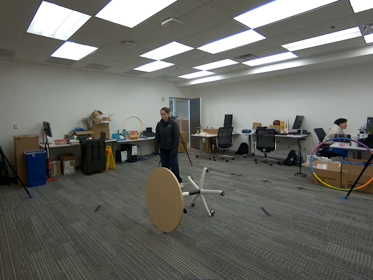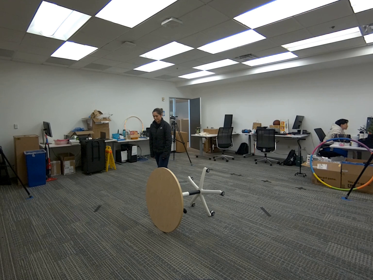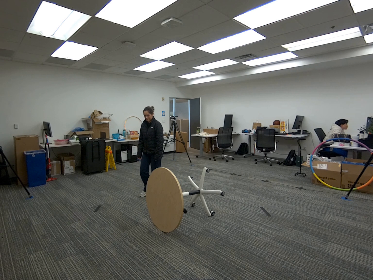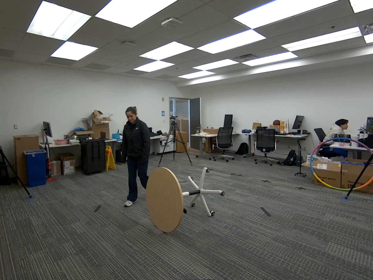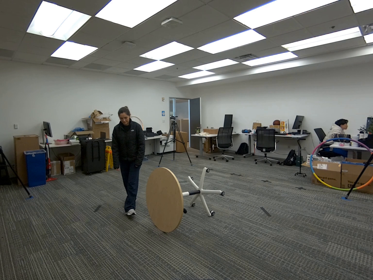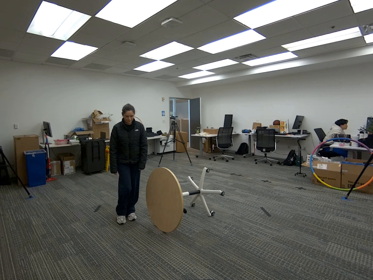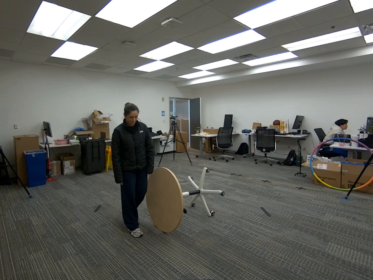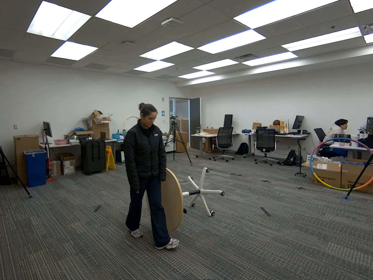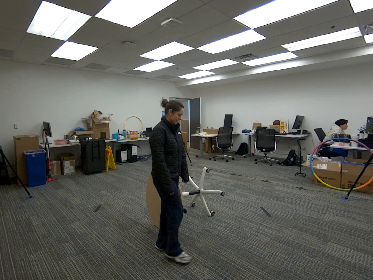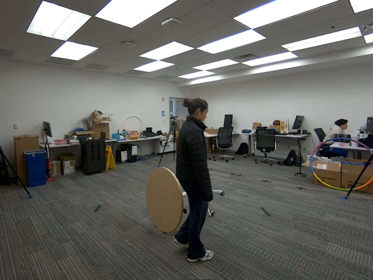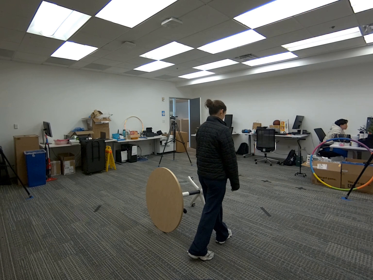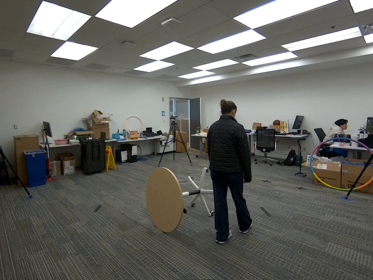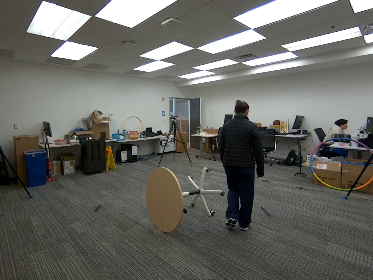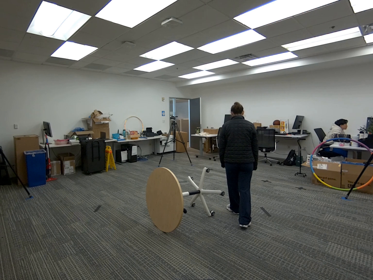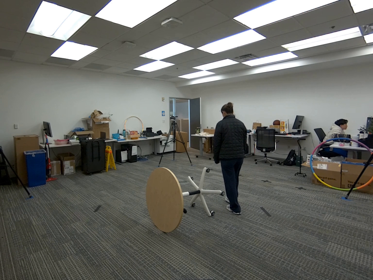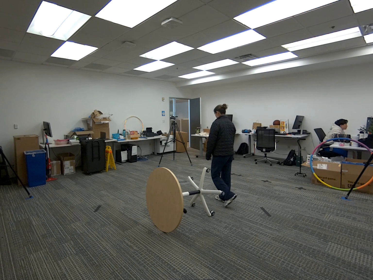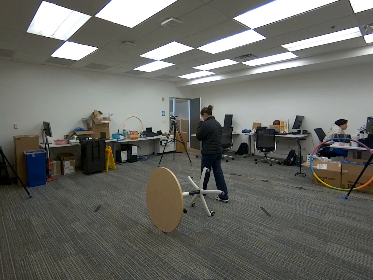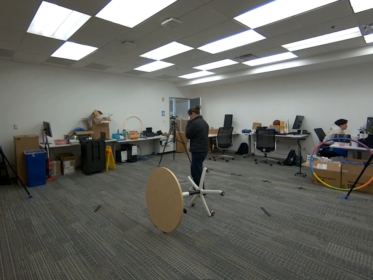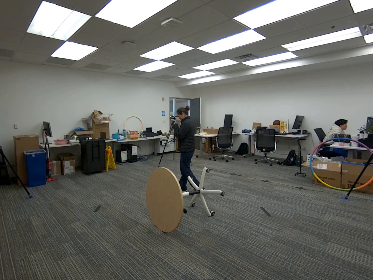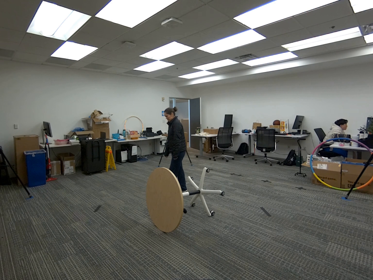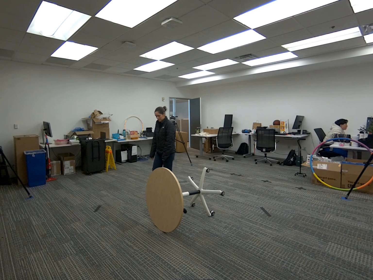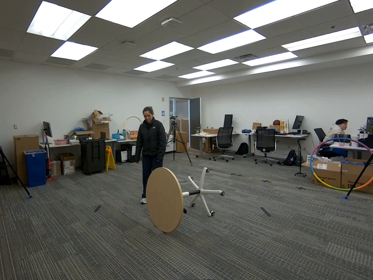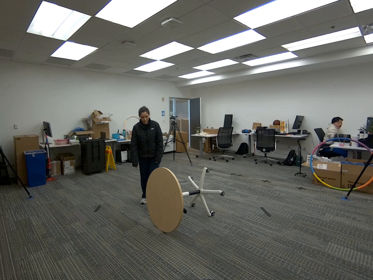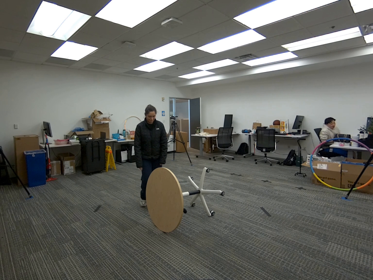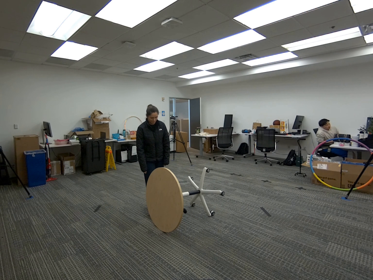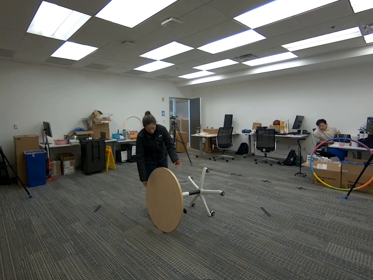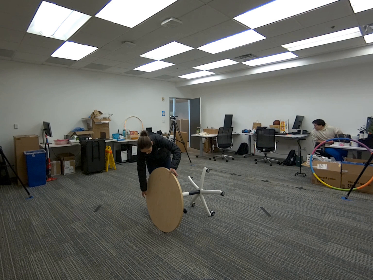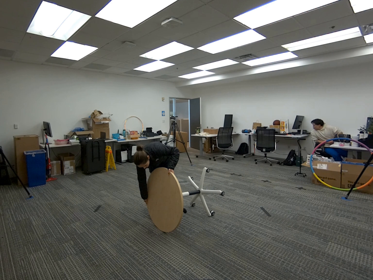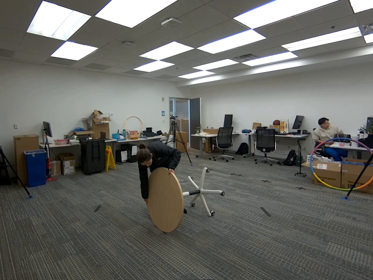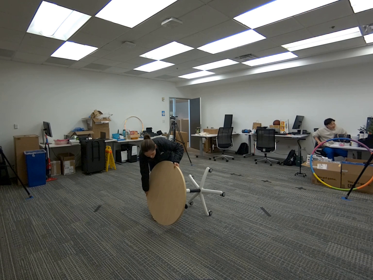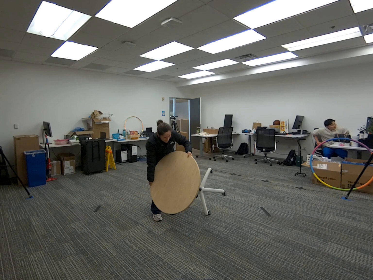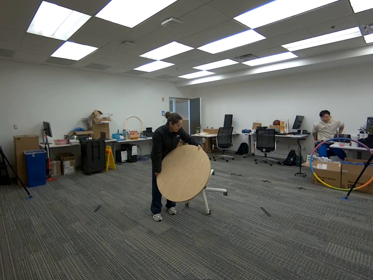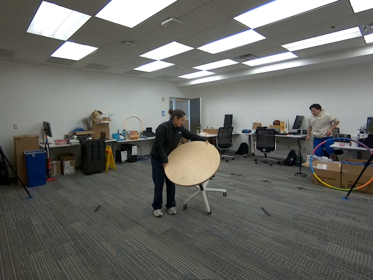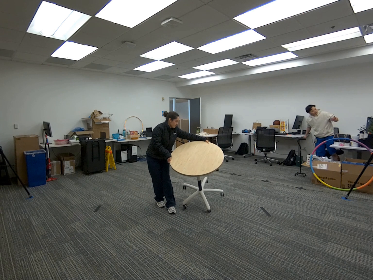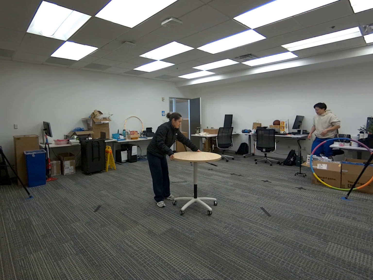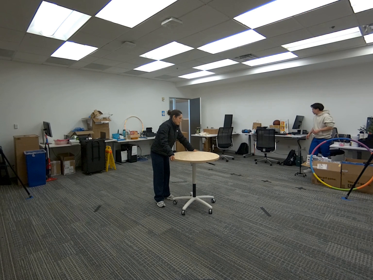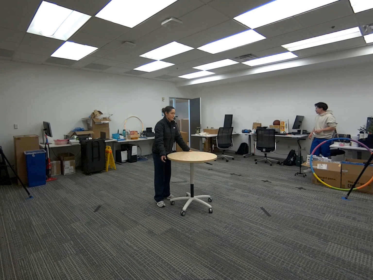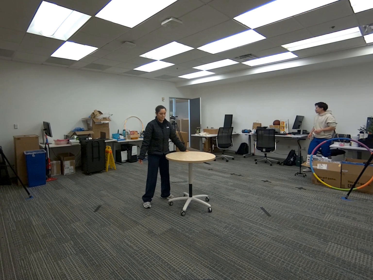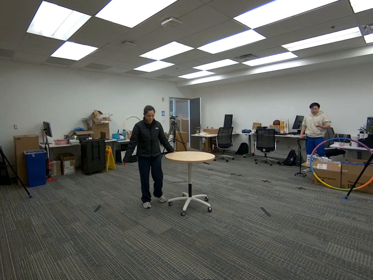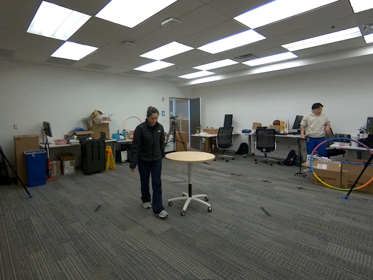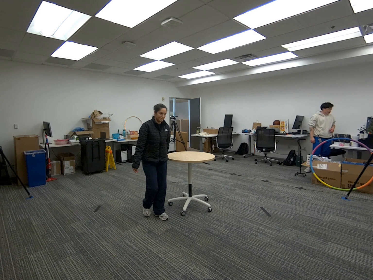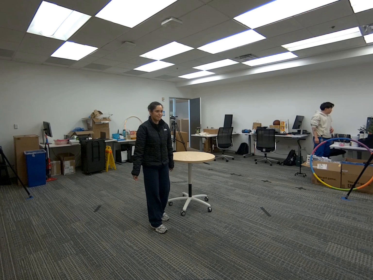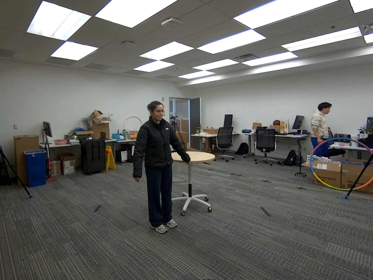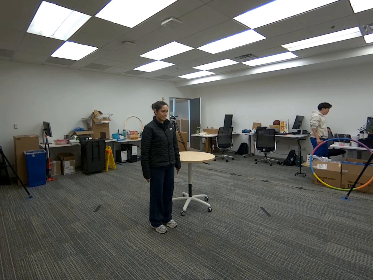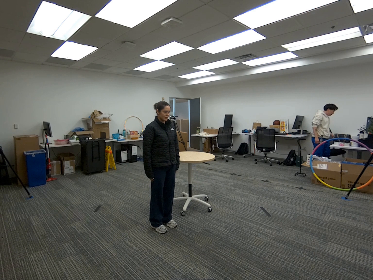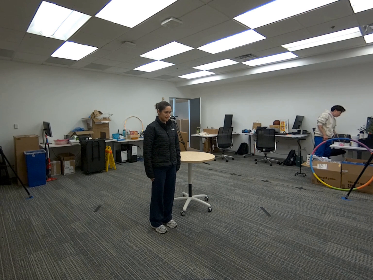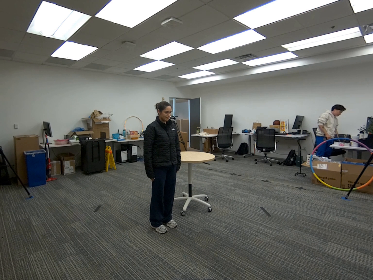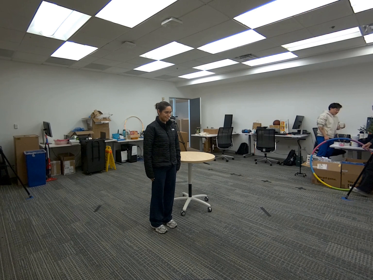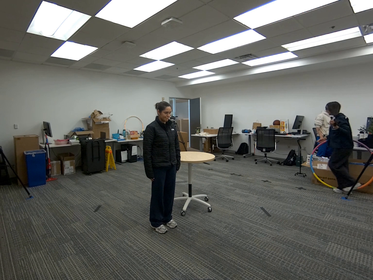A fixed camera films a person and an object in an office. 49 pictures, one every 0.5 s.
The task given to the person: Walk to the round table lying on its side, grasp it with both hands, and lift it until it is upright.
